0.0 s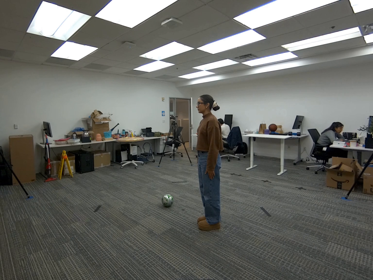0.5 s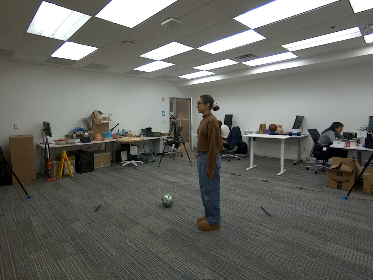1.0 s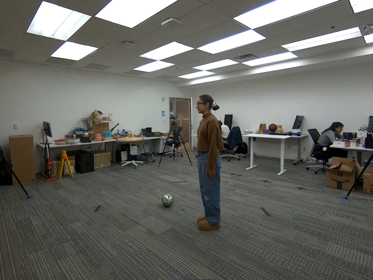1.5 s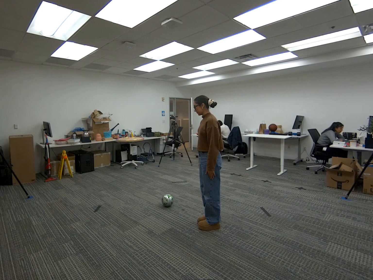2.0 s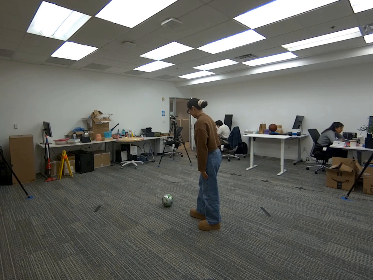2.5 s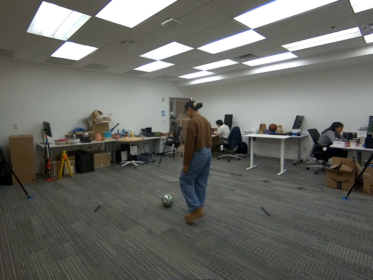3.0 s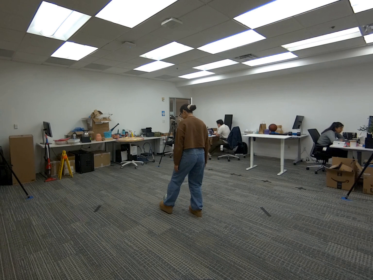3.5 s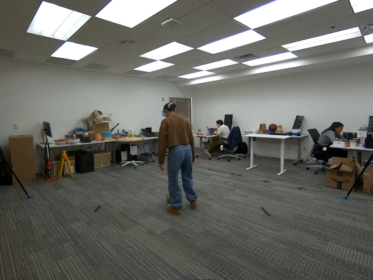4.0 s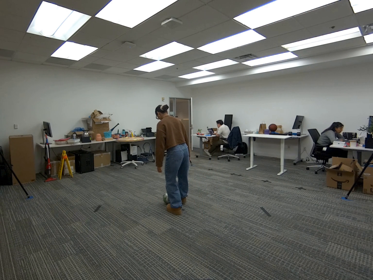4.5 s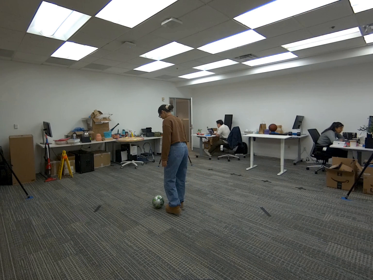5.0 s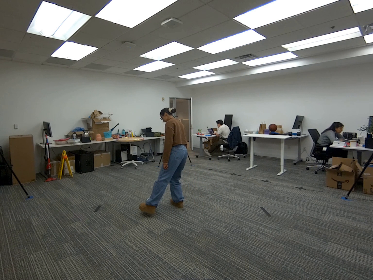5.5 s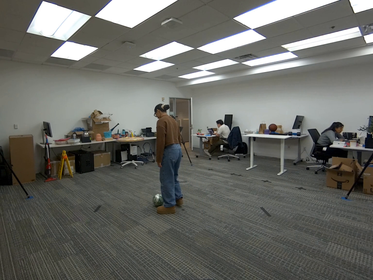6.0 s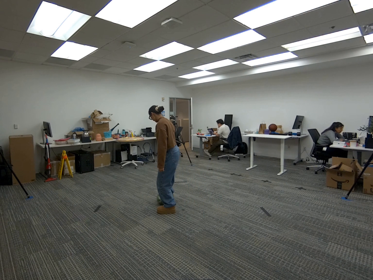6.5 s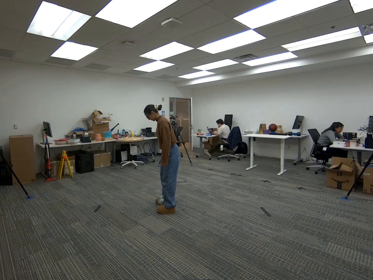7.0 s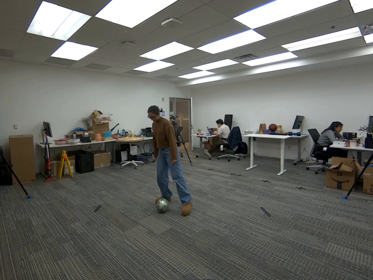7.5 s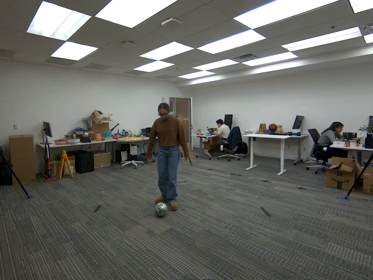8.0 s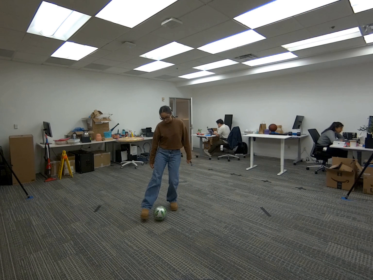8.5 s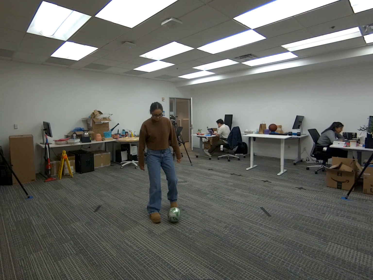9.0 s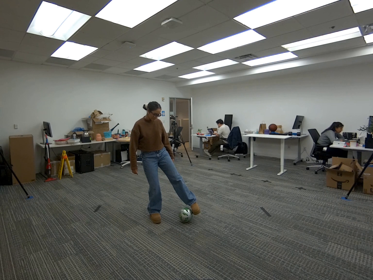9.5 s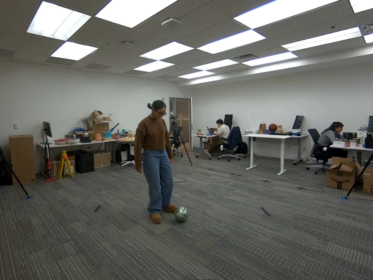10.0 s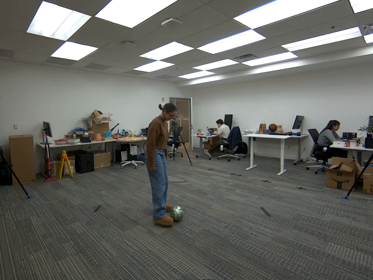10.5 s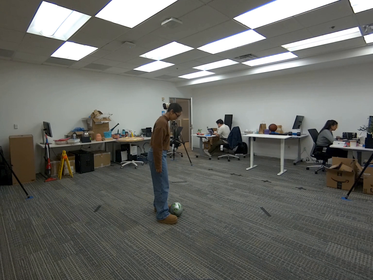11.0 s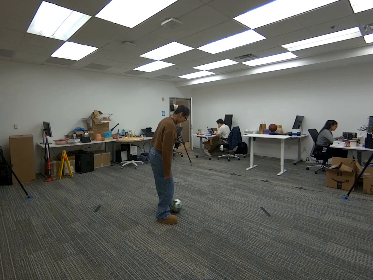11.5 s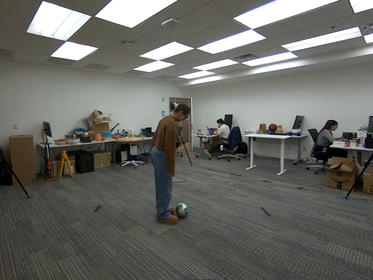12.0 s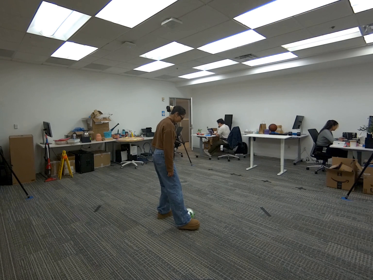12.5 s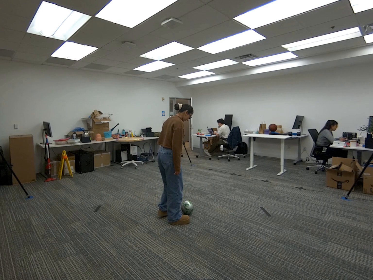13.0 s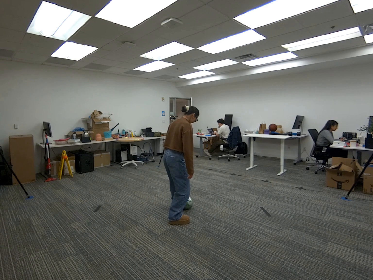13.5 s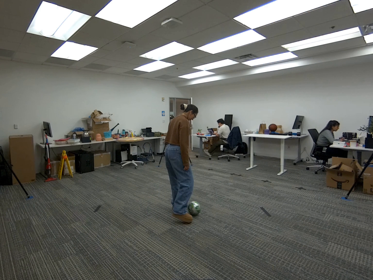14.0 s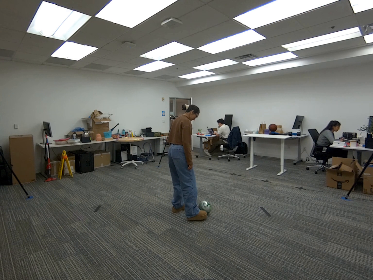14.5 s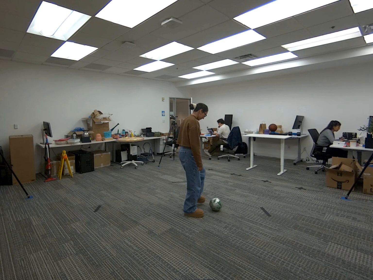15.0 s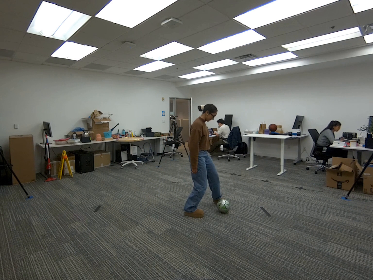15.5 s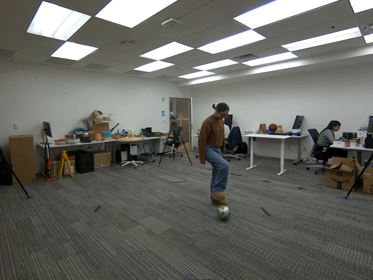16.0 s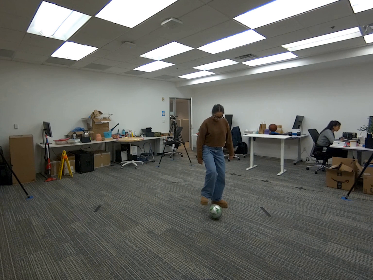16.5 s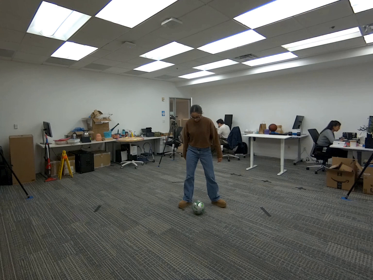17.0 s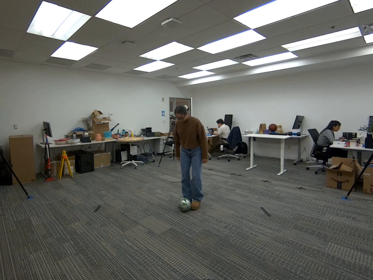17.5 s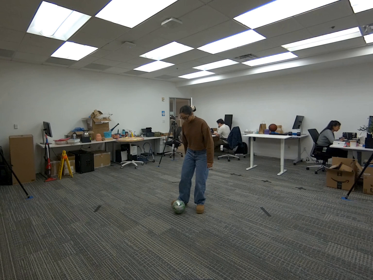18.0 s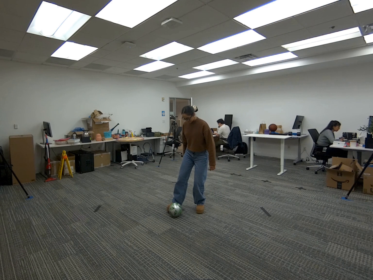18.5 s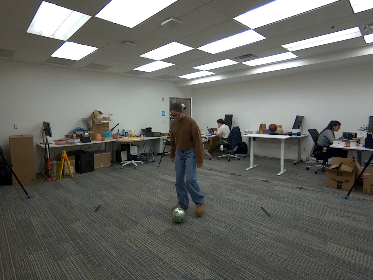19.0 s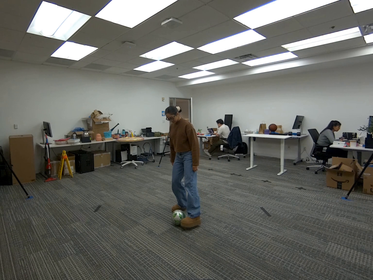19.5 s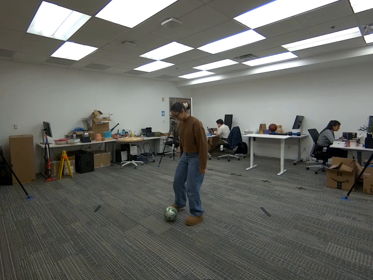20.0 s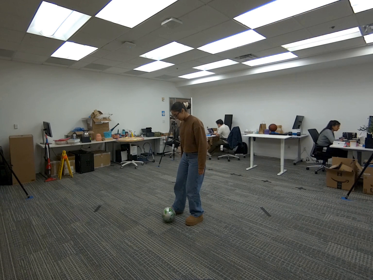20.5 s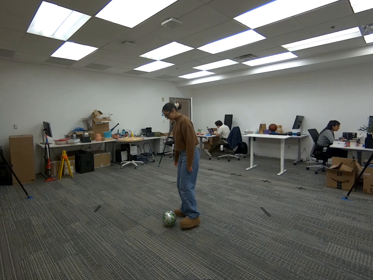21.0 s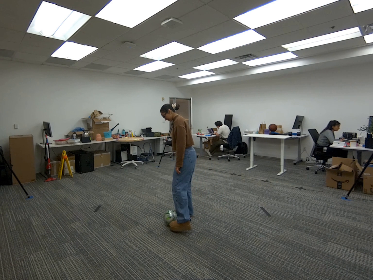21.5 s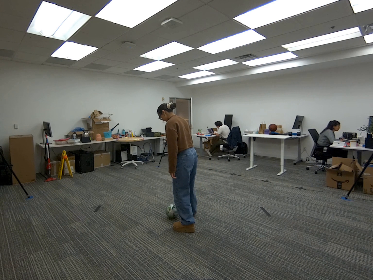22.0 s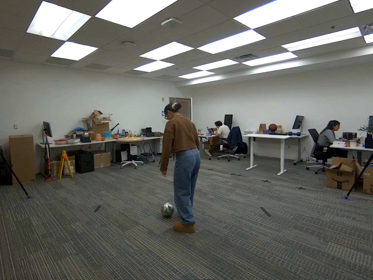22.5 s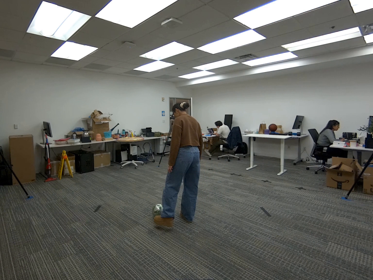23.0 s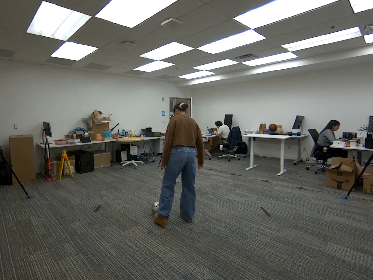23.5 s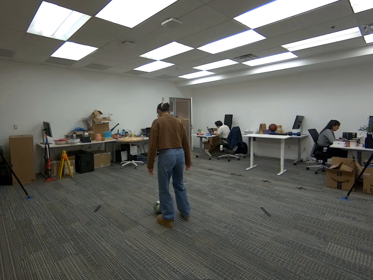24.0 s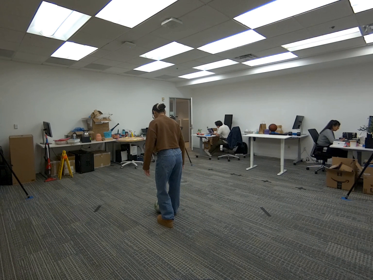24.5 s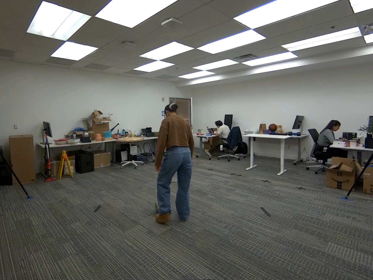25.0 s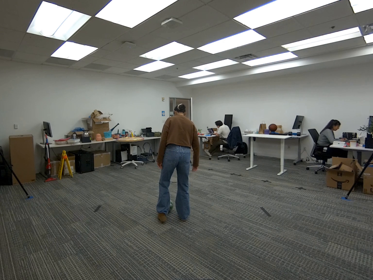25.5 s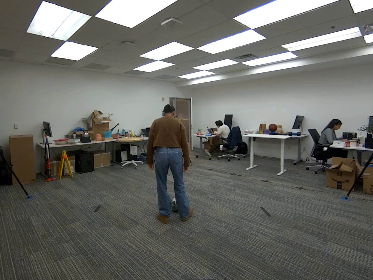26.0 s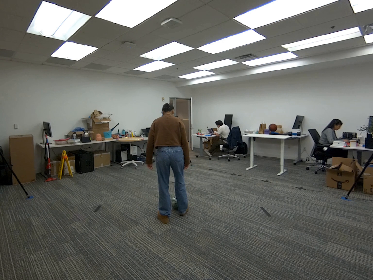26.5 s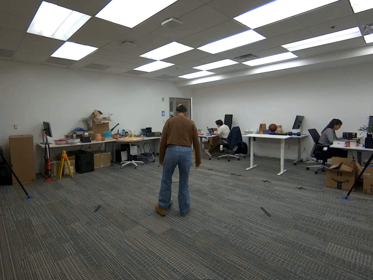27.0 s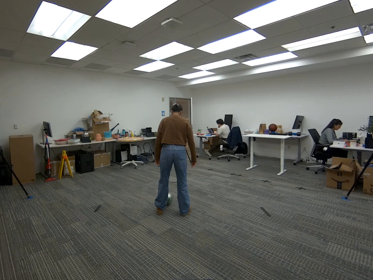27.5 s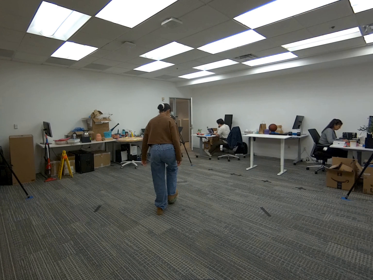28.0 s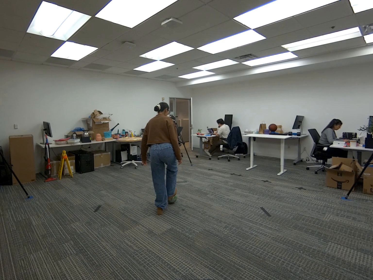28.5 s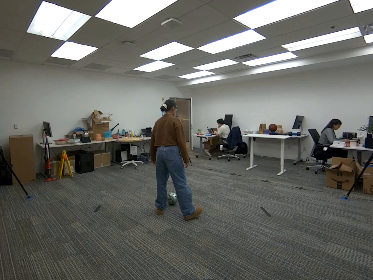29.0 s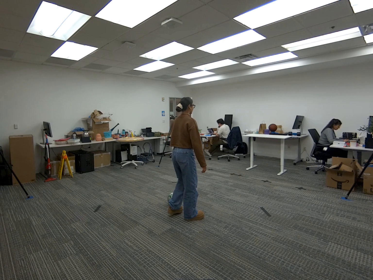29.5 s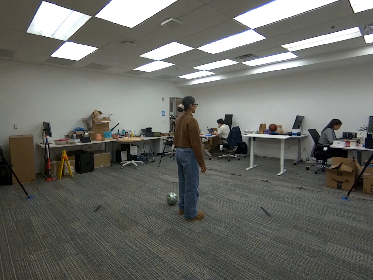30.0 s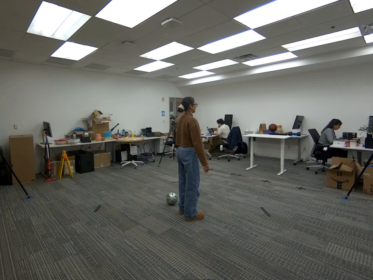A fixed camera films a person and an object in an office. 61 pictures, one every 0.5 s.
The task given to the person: Walk up to the soccer ball and proceed to pass the soccer ball side to side within the bounding area.
